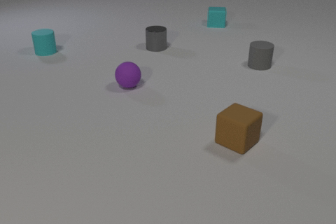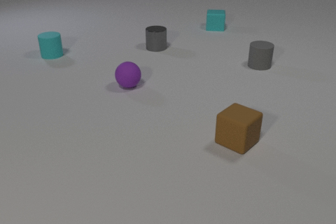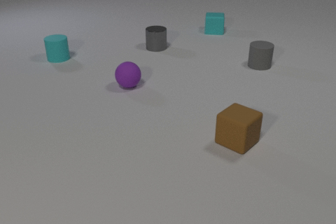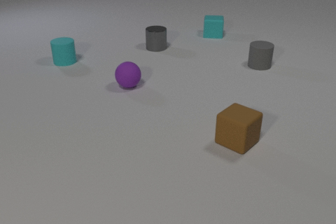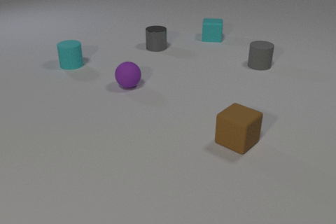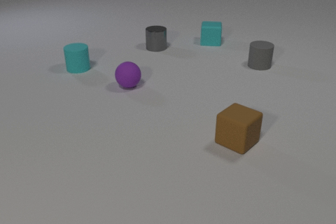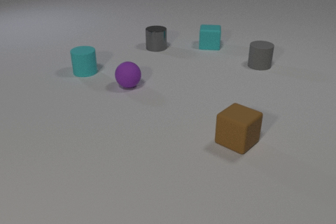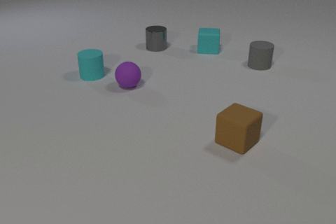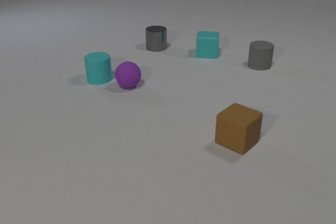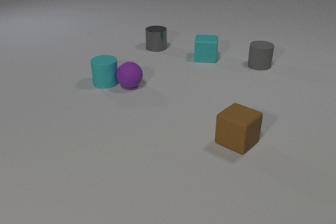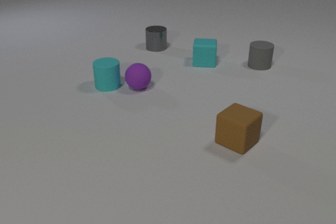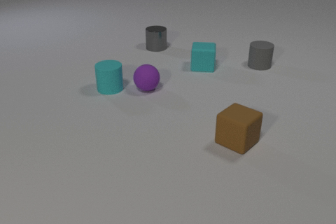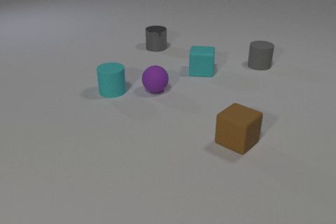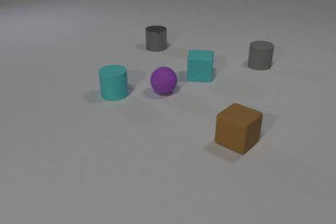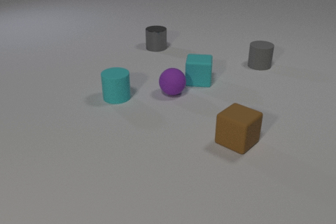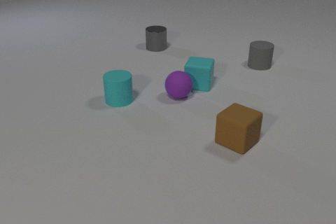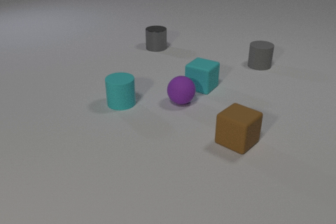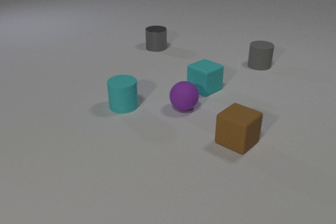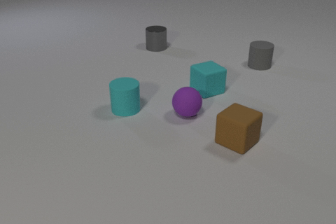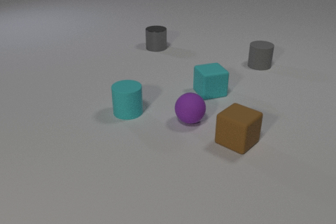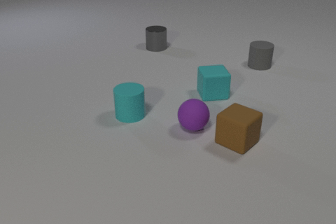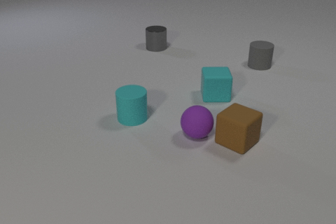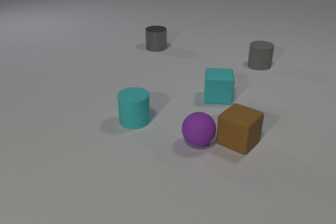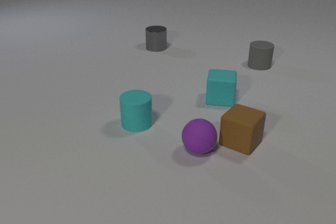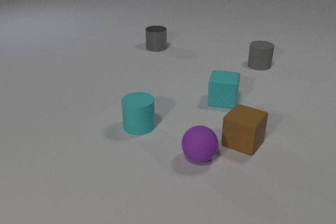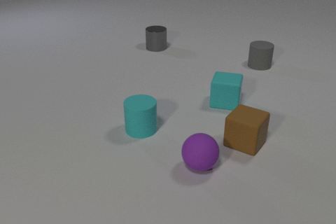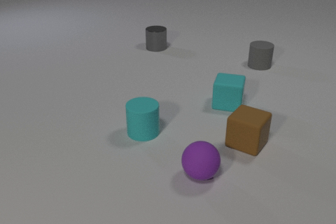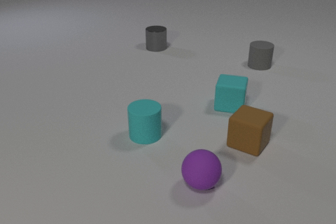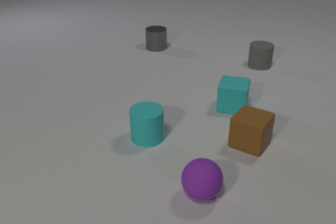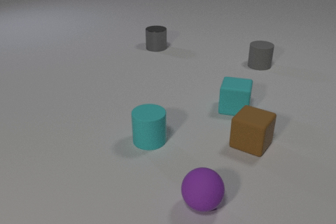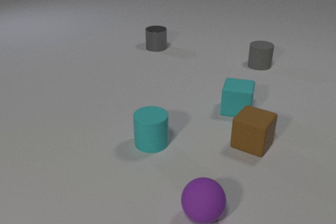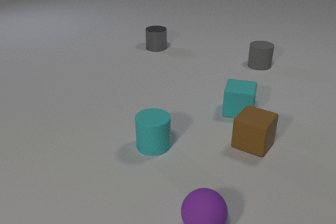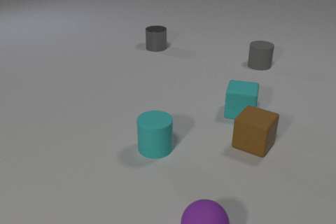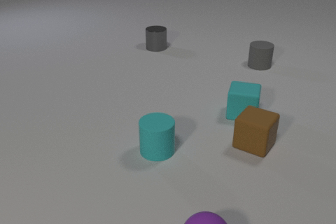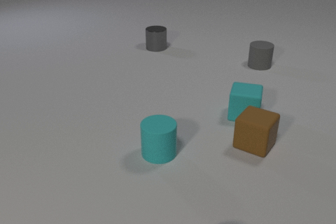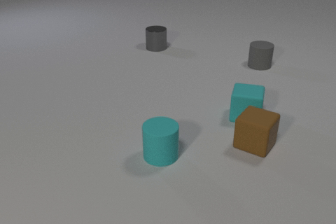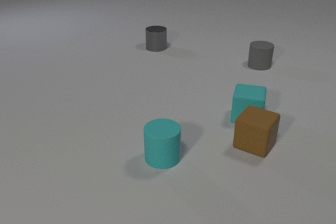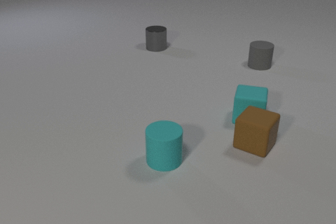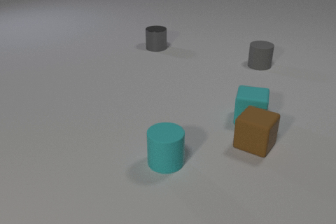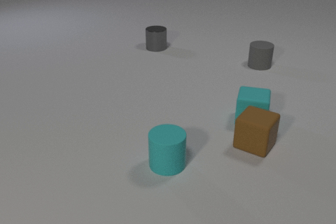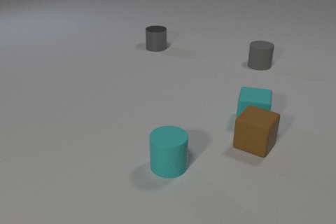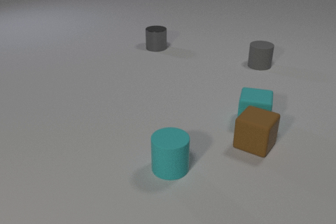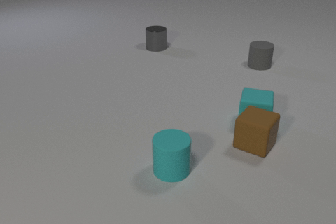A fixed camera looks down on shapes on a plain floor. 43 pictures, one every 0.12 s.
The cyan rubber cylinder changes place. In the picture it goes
toward the camera.
The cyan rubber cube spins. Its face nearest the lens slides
to the left.
0.00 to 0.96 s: The cyan rubber cylinder slides toward the camera and to the right. The cyan rubber cube slides toward the camera.
0.96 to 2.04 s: The cyan rubber cylinder slides toward the camera. The purple rubber sphere rolls to the right and toward the camera. The cyan rubber cube slides toward the camera, spins clockwise seen from above by about 45 degrees, its near face sliding to the left. The cyan rubber cylinder and the purple rubber sphere collide. The purple rubber sphere and the cyan rubber cube collide.
2.04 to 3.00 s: The cyan rubber cylinder slides toward the camera. The purple rubber sphere rolls toward the camera. The cyan rubber cube slides toward the camera and to the right, spins so that its near face slides to the left, clockwise seen from above. The brown rubber cube slides to the right. The purple rubber sphere and the brown rubber cube collide.
3.00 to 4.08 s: The cyan rubber cylinder slides toward the camera and to the right. The purple rubber sphere rolls toward the camera, leaves at the bottom edge. The cyan rubber cube slides toward the camera and to the right. The brown rubber cube slides to the right.
4.08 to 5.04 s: The cyan rubber cylinder slides toward the camera and to the right. The cyan rubber cube slides toward the camera and to the right.
How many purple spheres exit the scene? 1.
What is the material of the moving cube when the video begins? rubber.
What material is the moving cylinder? rubber.
